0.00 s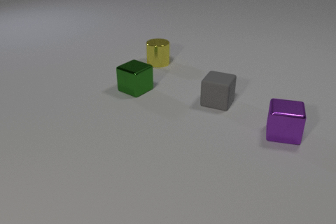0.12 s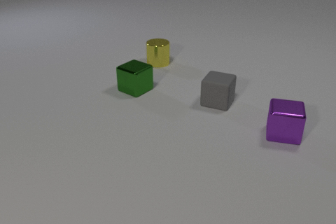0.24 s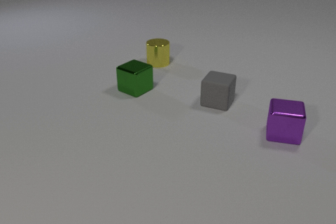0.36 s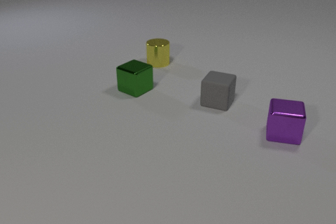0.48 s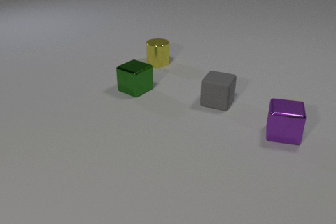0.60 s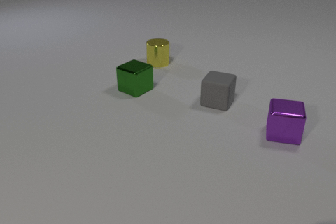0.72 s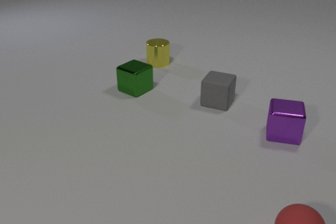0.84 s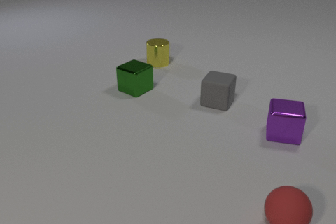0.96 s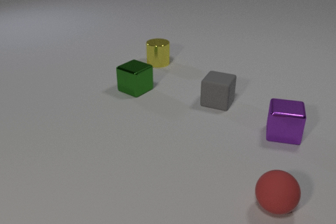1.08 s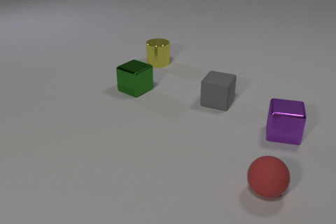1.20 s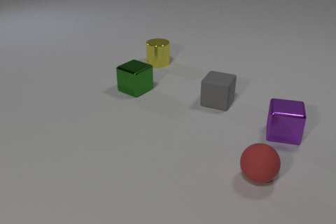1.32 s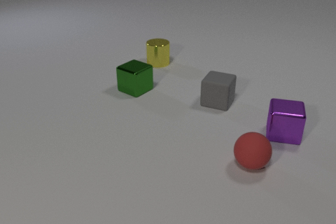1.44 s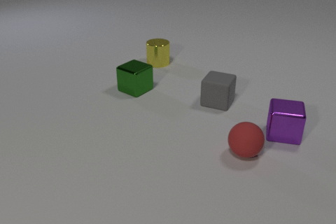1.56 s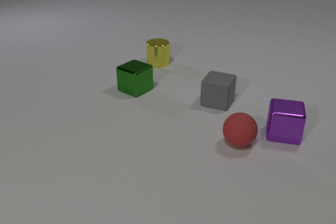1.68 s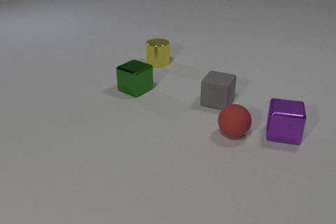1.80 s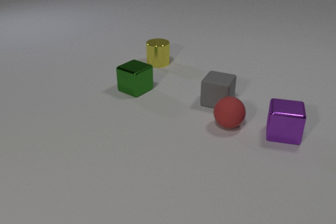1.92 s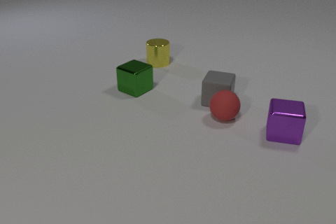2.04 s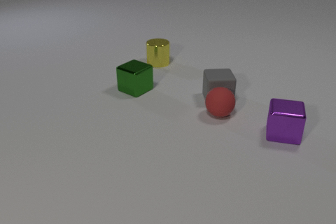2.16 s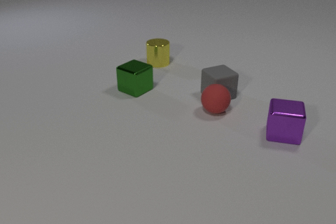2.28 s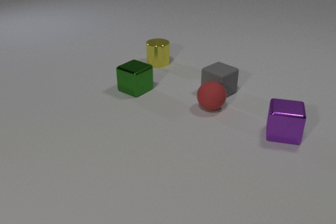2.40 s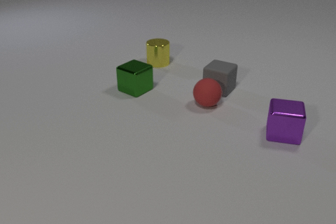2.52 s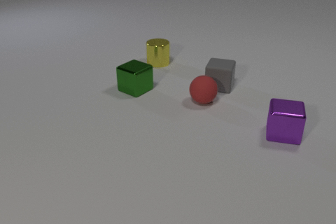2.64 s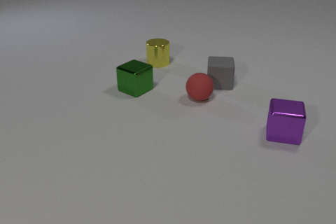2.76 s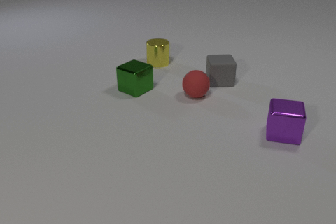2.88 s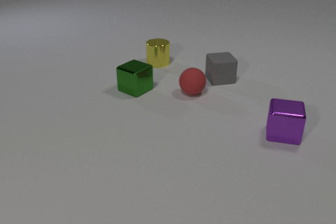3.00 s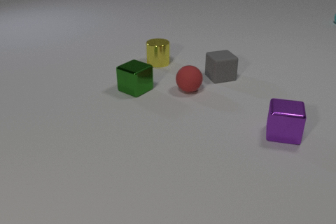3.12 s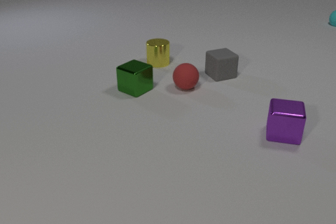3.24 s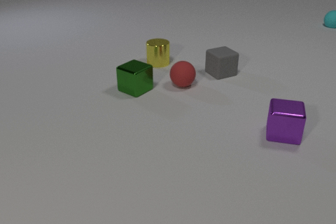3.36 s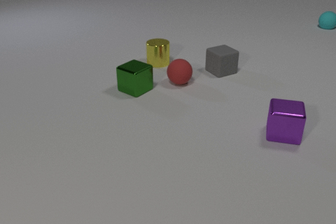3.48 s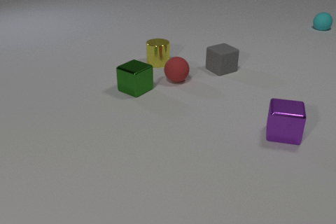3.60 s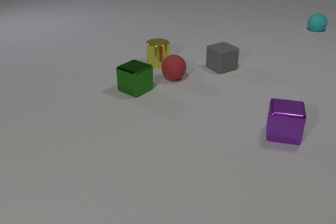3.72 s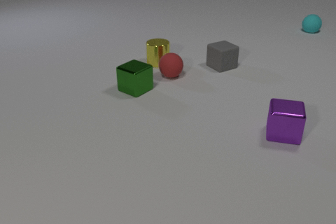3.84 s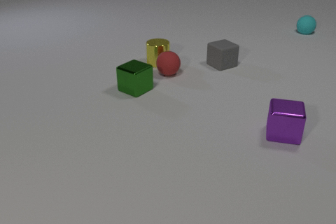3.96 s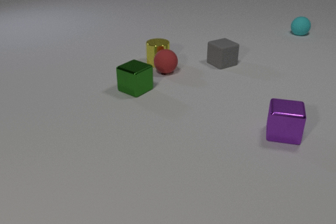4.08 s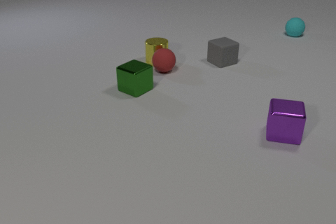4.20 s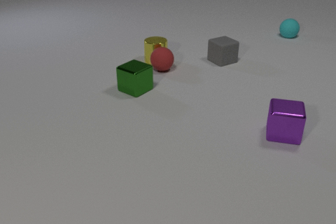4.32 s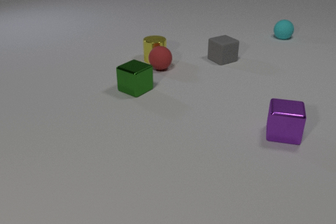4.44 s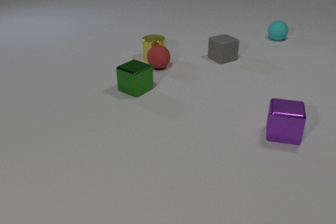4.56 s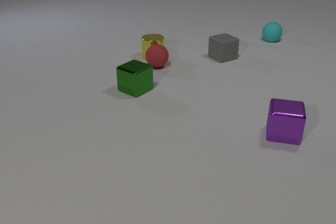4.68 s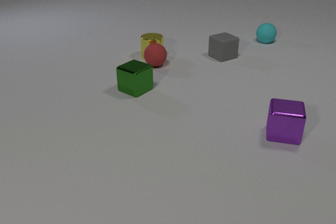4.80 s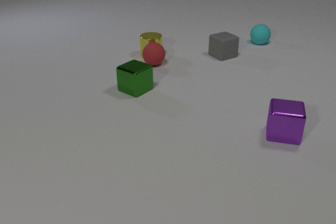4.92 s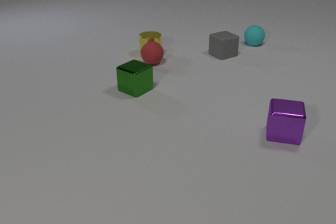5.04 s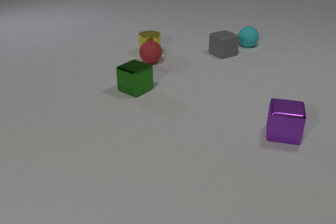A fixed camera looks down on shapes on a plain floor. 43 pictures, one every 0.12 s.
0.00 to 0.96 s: The red rubber sphere comes in at the bottom edge, rolls away from the camera and to the left.
0.96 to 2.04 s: The red rubber sphere rolls away from the camera and to the left. The gray rubber cube slides away from the camera, spins so that its near face slides to the right, counterclockwise seen from above. The red rubber sphere and the gray rubber cube collide.
2.04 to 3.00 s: The red rubber sphere rolls away from the camera and to the left. The gray rubber cube slides away from the camera, spins counterclockwise seen from above by about 105 degrees, its near face sliding to the right.
3.00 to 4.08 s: The red rubber sphere rolls away from the camera and to the left. The gray rubber cube slides away from the camera. The cyan rubber sphere rolls toward the camera and to the left. The red rubber sphere and the yellow metal cylinder collide.
4.08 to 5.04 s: The red rubber sphere rolls away from the camera and to the left. The gray rubber cube slides away from the camera. The cyan rubber sphere rolls to the left and toward the camera. The yellow metal cylinder slides away from the camera.
How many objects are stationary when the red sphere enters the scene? 4.
How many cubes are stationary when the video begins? 3.
How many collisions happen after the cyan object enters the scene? 1.
